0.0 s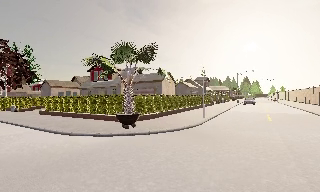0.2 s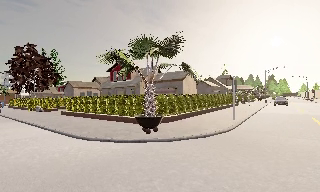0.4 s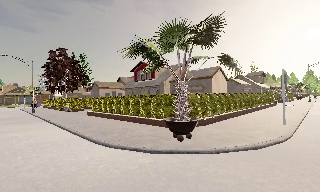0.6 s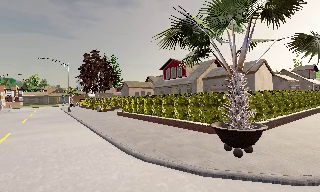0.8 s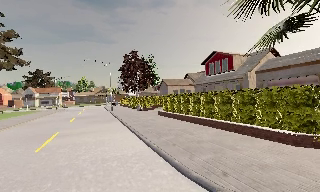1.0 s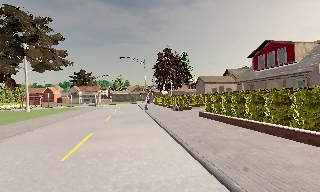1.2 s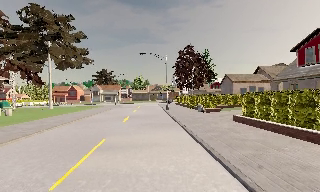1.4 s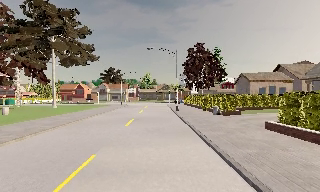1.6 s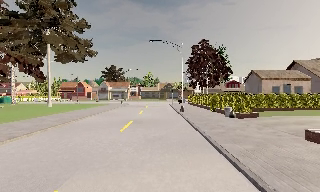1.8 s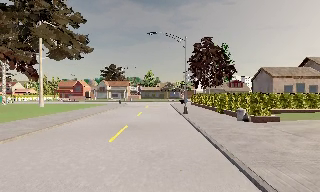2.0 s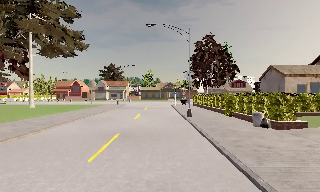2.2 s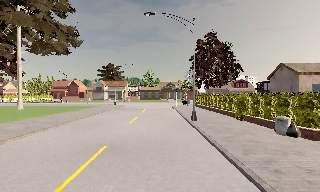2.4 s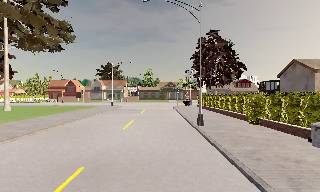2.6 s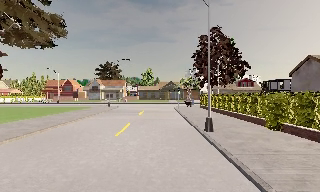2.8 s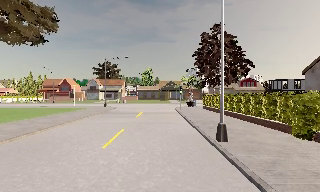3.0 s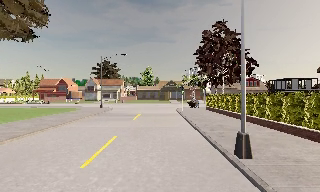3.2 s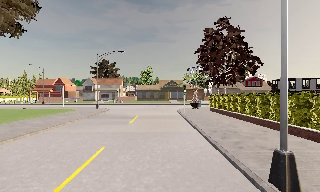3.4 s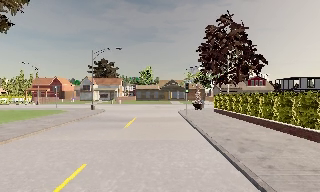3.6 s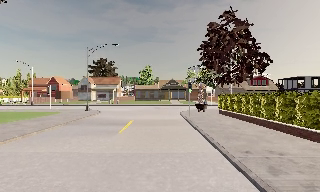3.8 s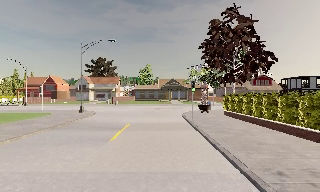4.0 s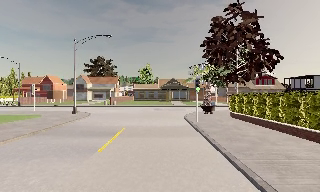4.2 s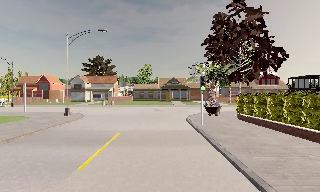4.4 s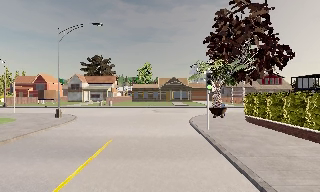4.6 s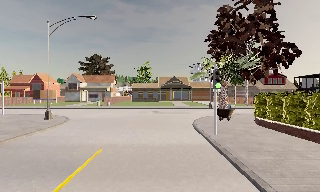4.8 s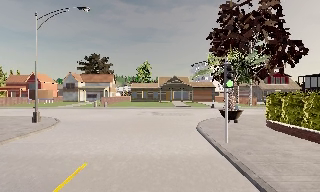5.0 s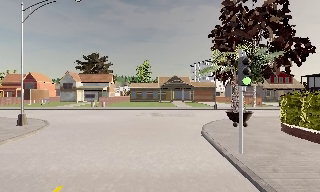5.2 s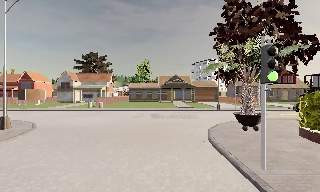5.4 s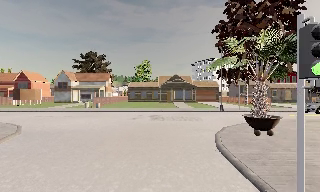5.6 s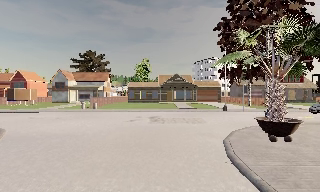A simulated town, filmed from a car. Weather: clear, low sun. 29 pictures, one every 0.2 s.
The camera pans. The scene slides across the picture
to the right.
The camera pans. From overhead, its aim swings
counterclockwise.
0.0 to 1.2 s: The camera pans to its left, which is counterclockwise from overhead, by about 55 degrees. It travels forward, about 10 m.
1.2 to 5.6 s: The camera travels forward, about 35 m, so what stands in front looms larger. It loses speed.
The film runs forward here.
